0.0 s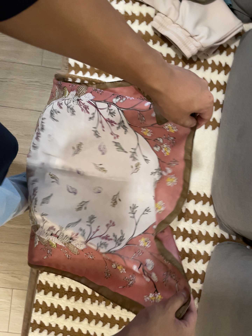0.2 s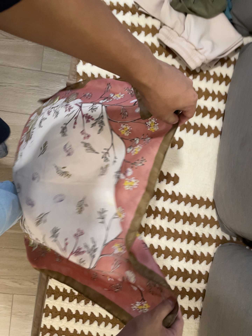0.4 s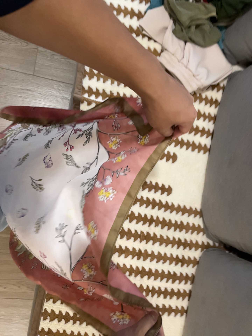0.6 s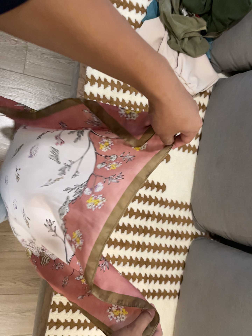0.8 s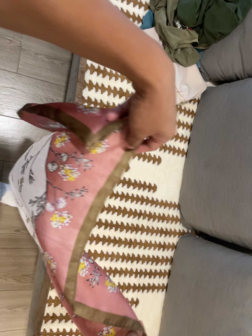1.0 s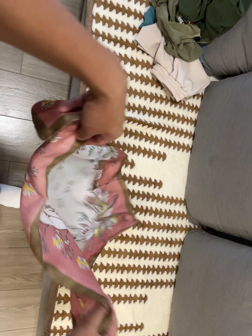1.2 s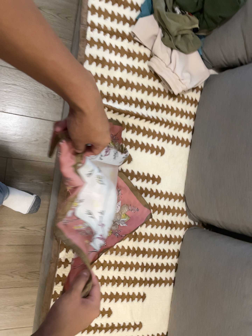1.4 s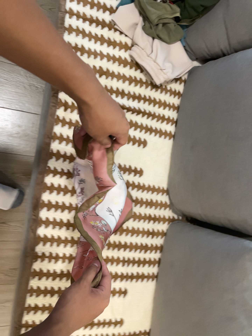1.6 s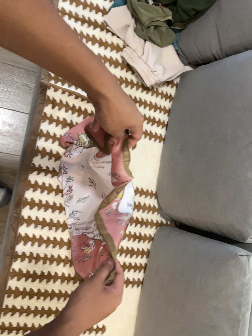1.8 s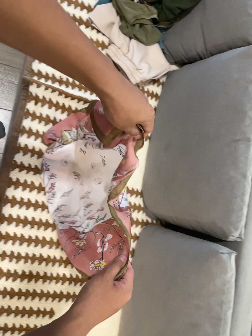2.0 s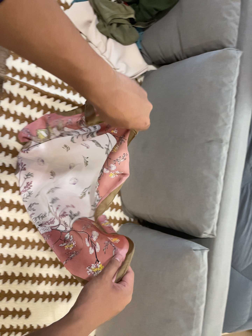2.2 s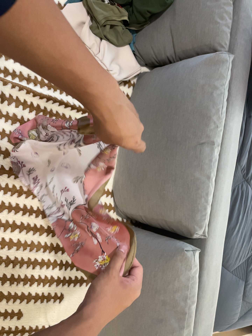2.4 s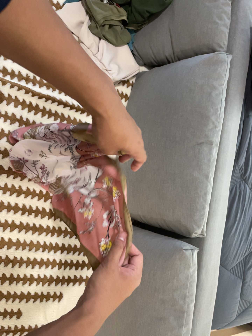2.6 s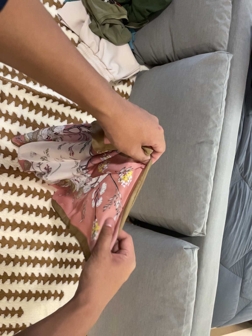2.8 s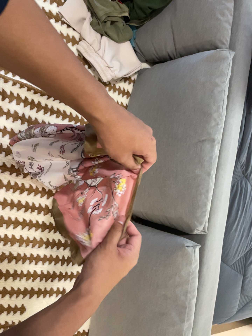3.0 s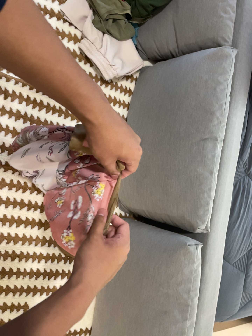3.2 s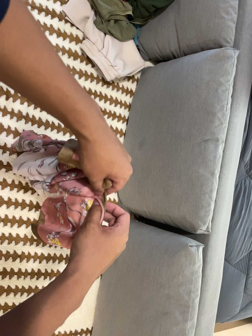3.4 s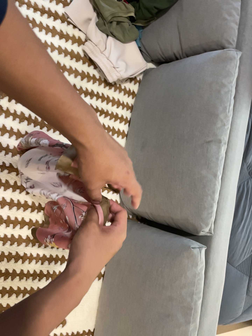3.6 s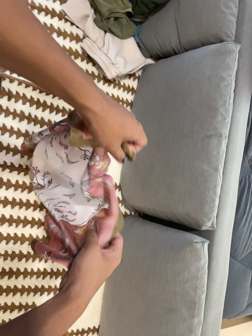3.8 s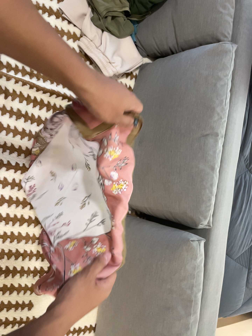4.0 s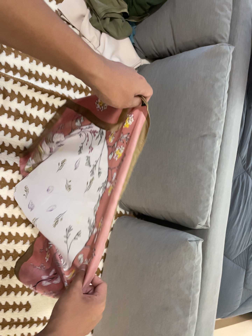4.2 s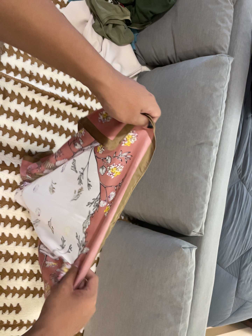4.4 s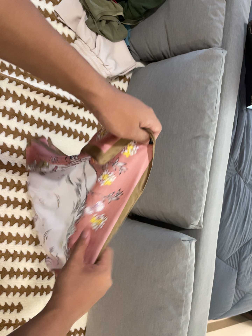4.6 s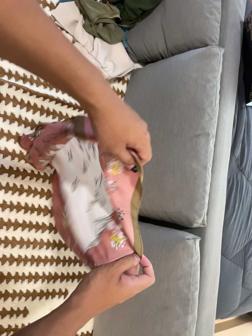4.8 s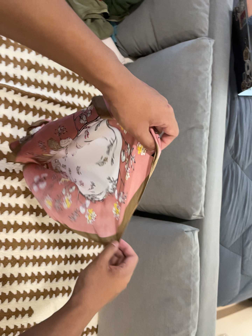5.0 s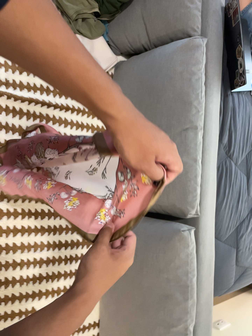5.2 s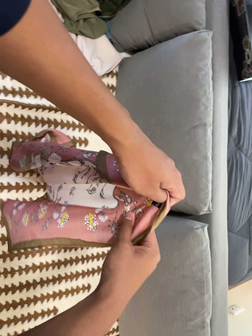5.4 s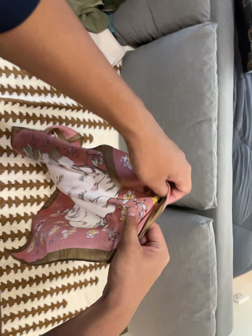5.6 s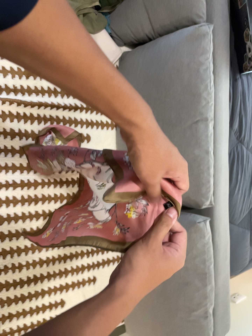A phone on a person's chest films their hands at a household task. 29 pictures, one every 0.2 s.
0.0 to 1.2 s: The camera pans to its right by about 20 degrees. It travels to its left and backward, about 38 cm.
1.2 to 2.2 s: The camera travels to its right and toward the bottom of its view, about 18 cm, so close, fixed things drift to the left.
2.2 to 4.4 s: The camera shifts only a little, or ends up much as it began.
4.4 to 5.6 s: The camera travels toward the top of its view, about 12 cm. Its aim tips toward the bottom of its view by about 10 degrees. It rolls about its line of sight by about 10 degrees, and the scene rotates counterclockwise.
The film runs backward here.
